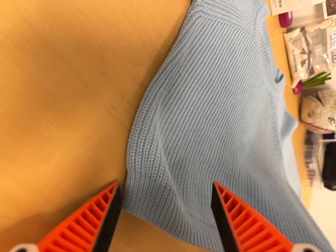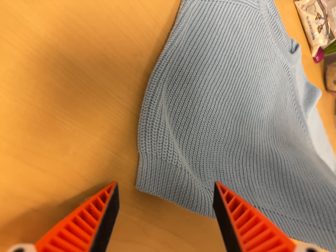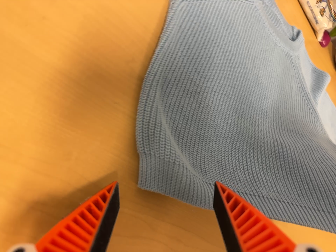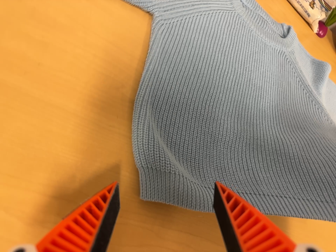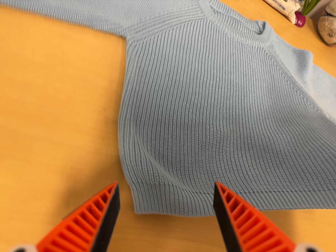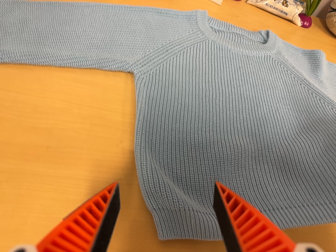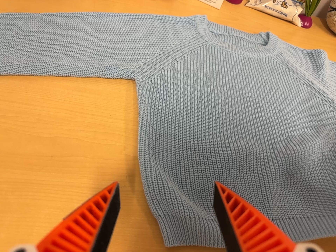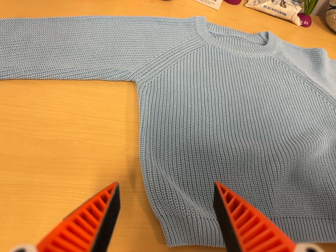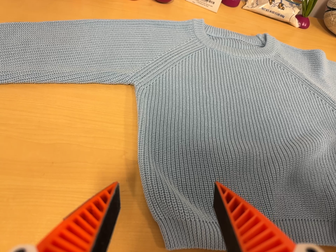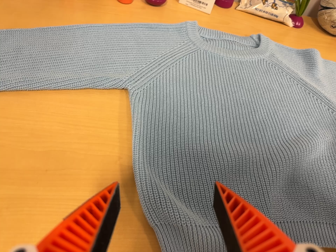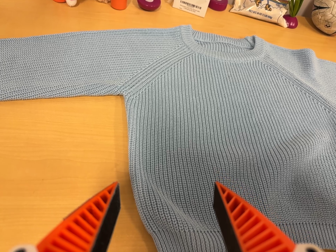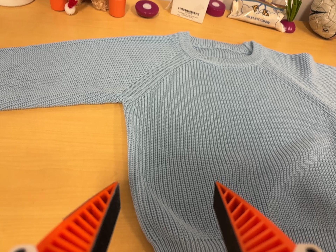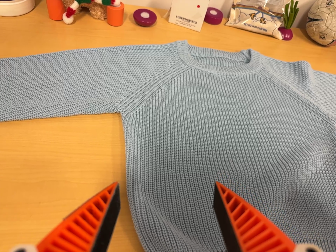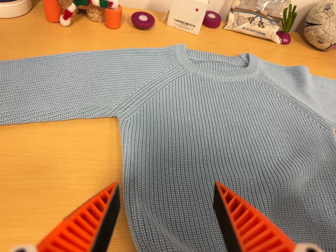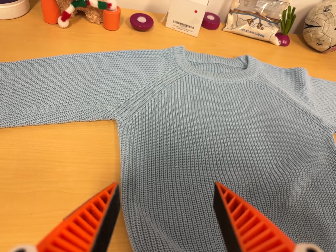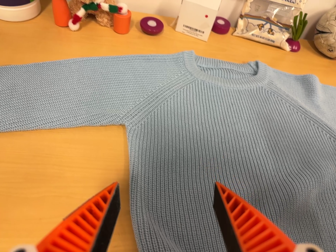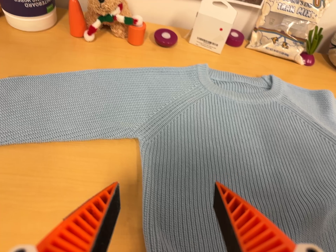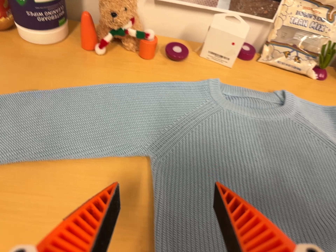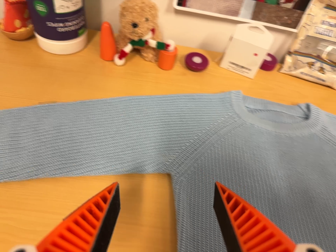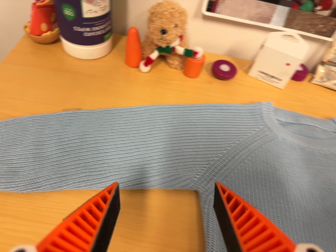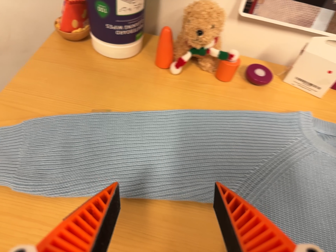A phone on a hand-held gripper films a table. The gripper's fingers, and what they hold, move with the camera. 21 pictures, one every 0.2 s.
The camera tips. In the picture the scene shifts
downward.
The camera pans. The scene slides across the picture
to the right.
0.0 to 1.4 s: The camera pans to its left by about 25 degrees. It travels to its right and backward, about 16 cm. Its aim tips toward the top of its view by about 10 degrees, and the scene shifts downward. It rolls about its line of sight by about 40 degrees, and the scene rotates counterclockwise.
1.4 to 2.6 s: The camera shifts only a little, or ends up much as it began.
2.6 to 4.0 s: The scene slides to the right, as the camera pans about 10 degrees to its left. It travels to its left, toward the top of its view and forward, about 16 cm, so close, fixed things drift to the right. It rolls about its line of sight by about 10 degrees, and the scene rotates clockwise.
The film runs backward here.
